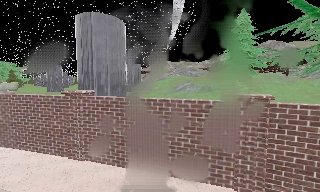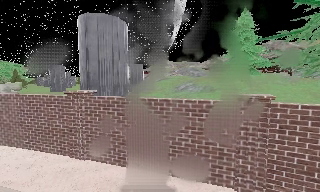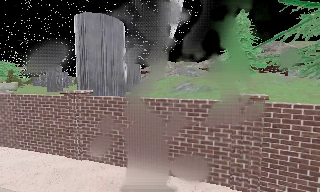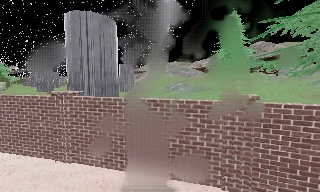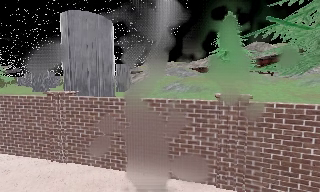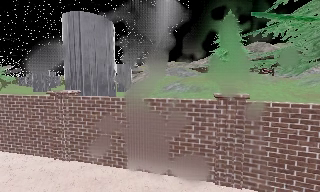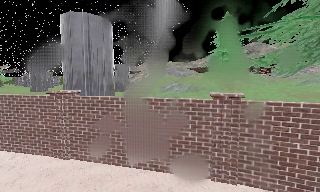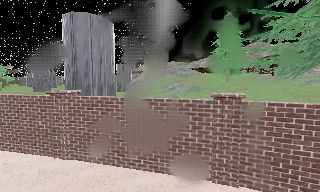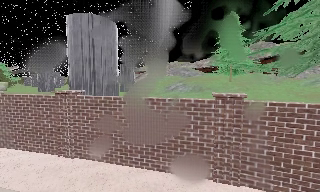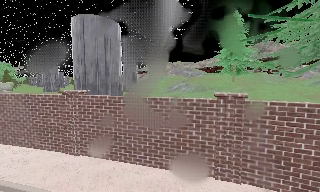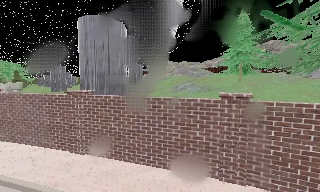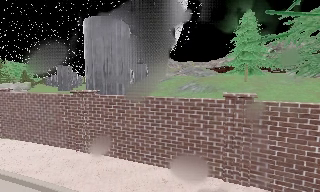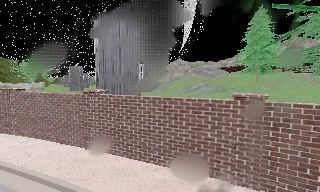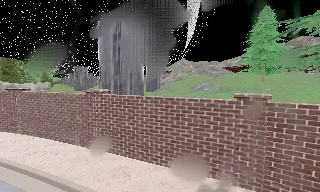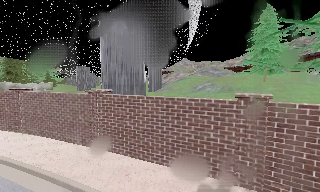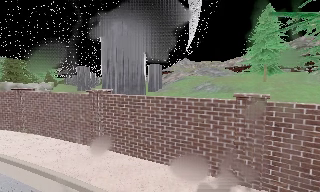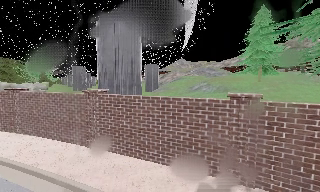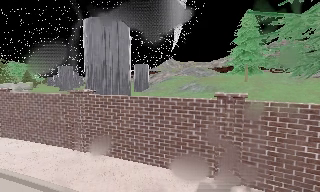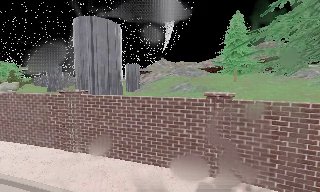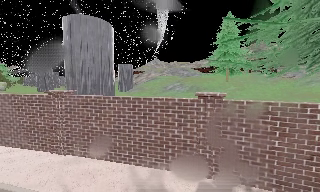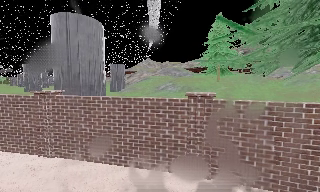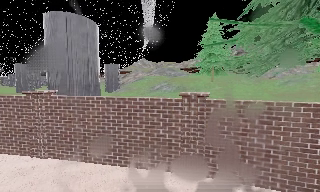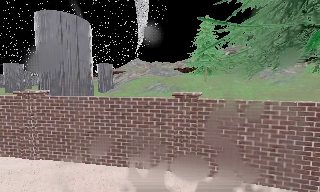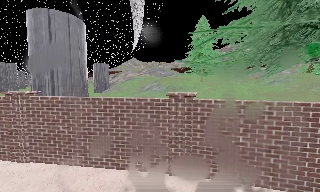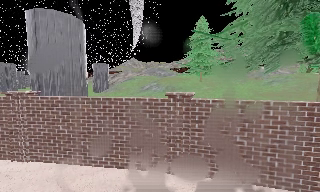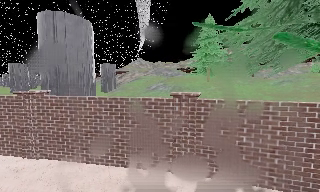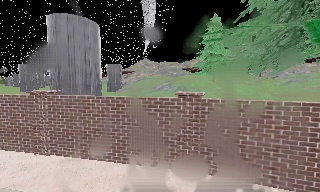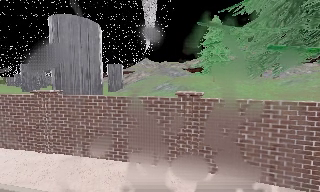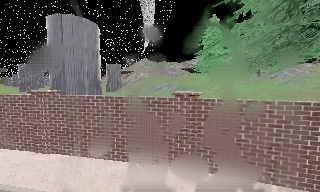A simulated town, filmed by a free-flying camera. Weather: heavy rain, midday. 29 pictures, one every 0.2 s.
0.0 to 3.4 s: The camera travels to its right and backward, about 1 m.
3.4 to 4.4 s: The camera swings to its right by about 10 degrees, and the scene slides to the left.
4.4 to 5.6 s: The camera shifts only a little, or ends up much as it began.
The film runs backward here.
